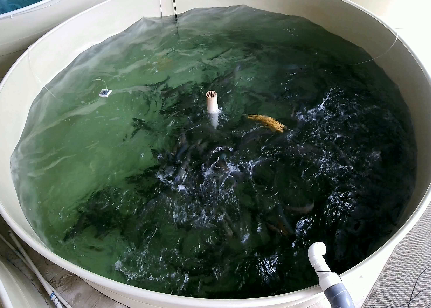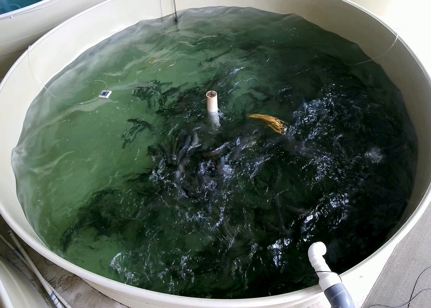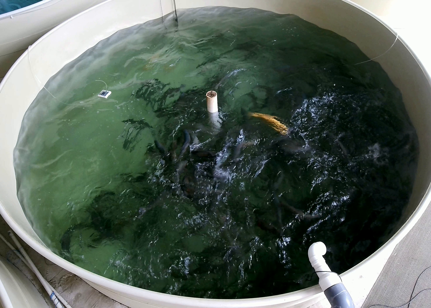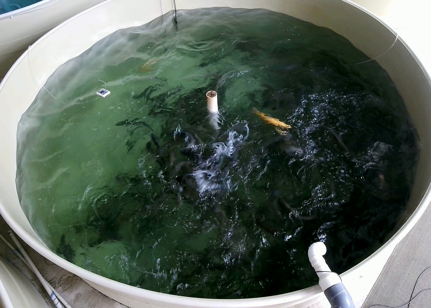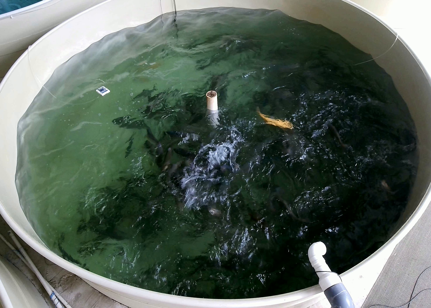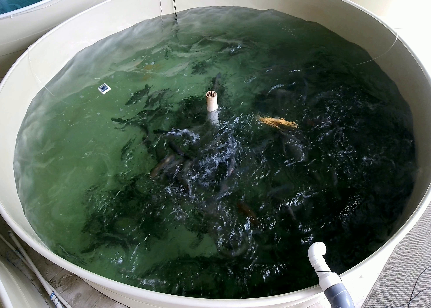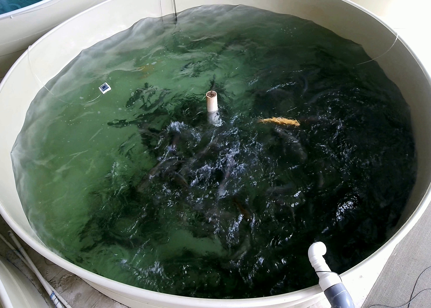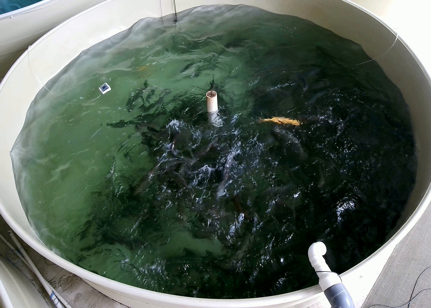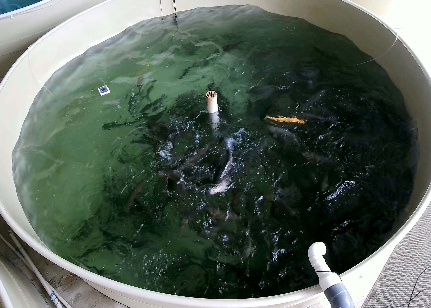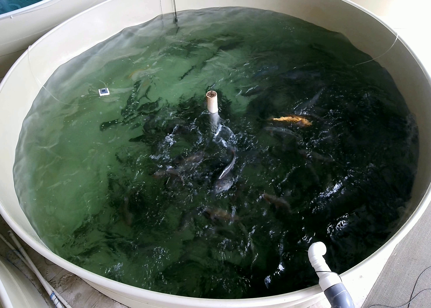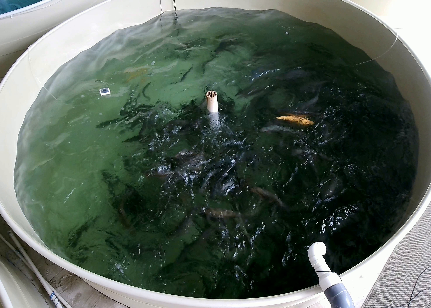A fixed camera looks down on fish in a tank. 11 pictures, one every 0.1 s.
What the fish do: Strong feeding.
